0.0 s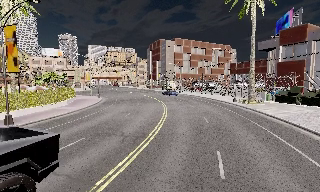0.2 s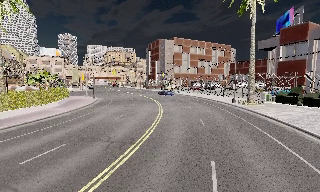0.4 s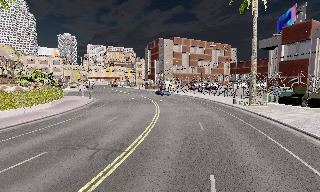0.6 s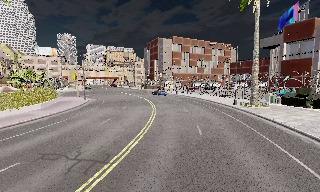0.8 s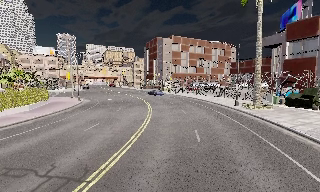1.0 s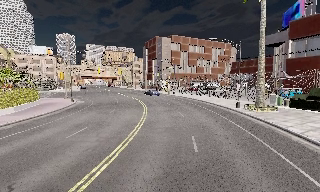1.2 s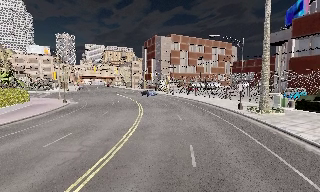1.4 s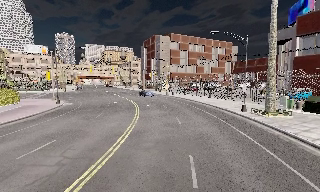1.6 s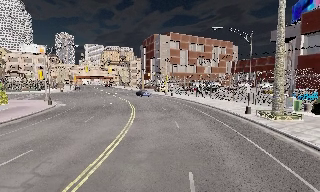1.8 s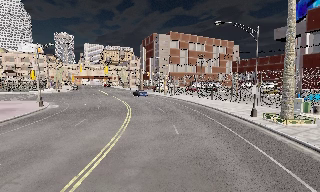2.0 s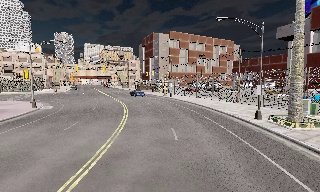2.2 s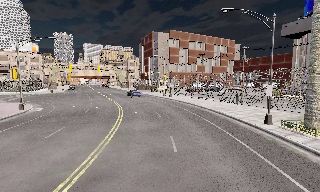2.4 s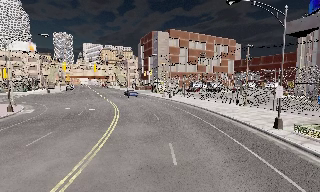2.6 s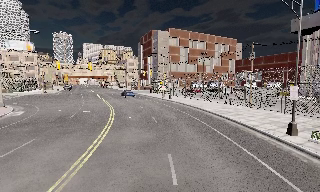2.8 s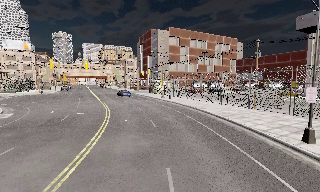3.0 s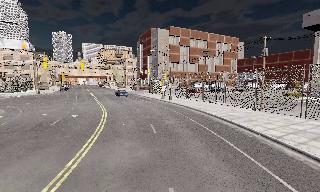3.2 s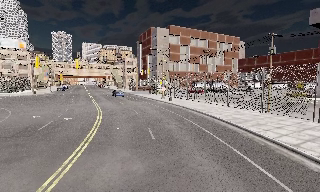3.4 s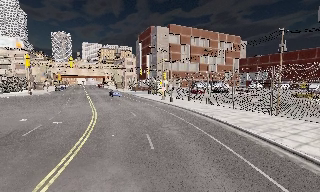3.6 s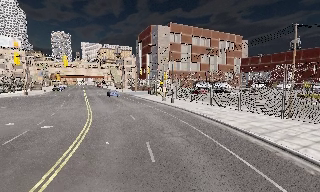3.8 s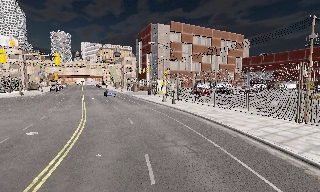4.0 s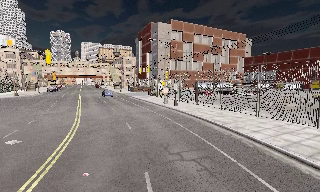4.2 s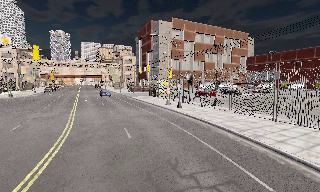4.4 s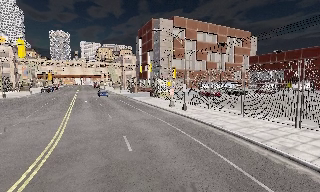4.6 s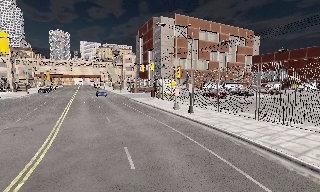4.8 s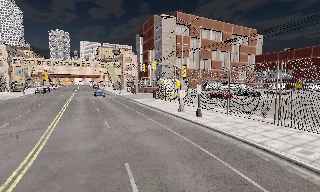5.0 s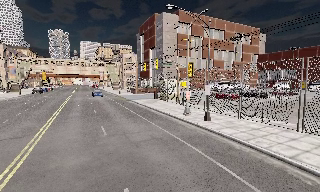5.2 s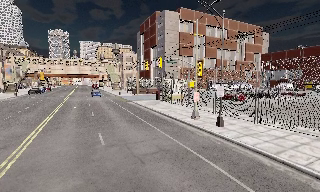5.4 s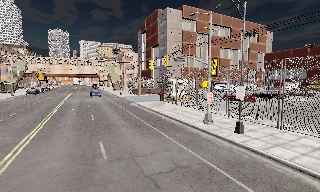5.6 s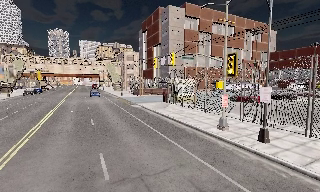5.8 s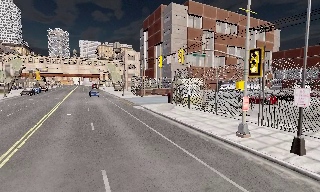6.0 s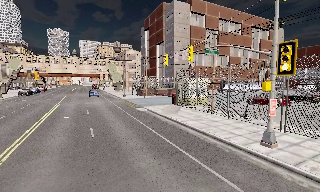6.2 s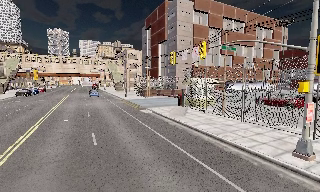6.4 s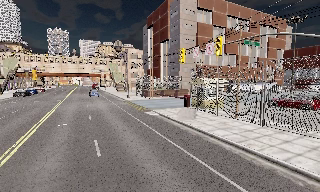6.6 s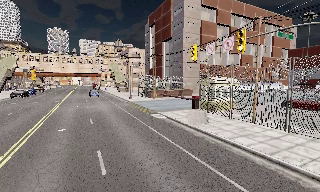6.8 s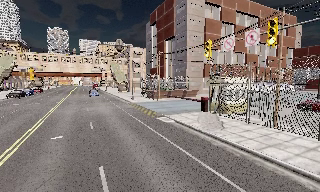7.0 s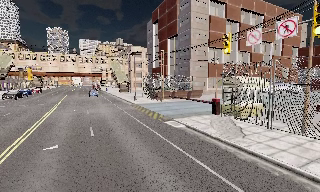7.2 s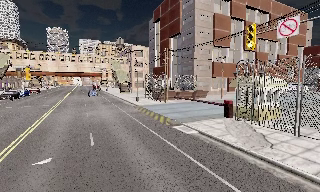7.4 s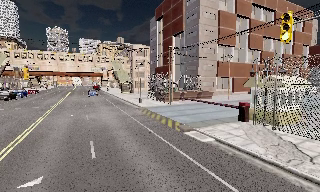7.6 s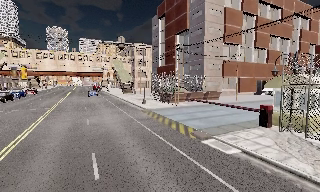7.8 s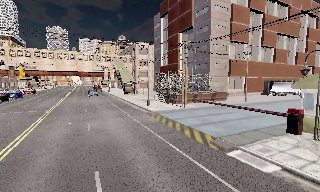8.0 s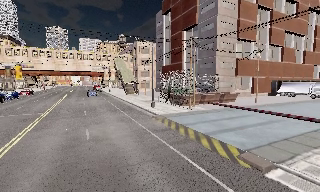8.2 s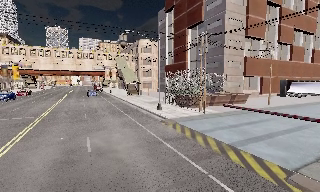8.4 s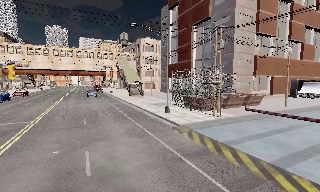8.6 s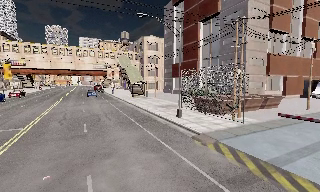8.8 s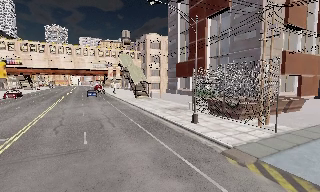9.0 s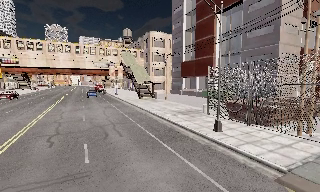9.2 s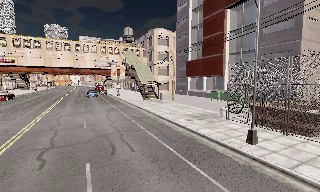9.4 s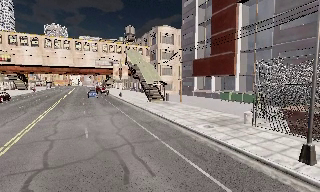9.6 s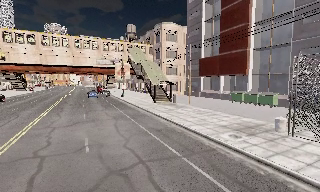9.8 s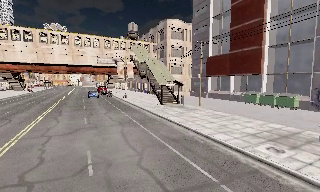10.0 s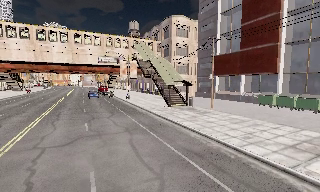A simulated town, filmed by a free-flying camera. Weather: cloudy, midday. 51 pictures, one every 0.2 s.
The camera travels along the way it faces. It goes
forward.
0.0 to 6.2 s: The camera travels forward, about 40 m, so what stands in front looms larger.
6.2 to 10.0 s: The camera travels forward and to its left, about 35 m, so what stands in front looms larger.
The film runs forward here.
